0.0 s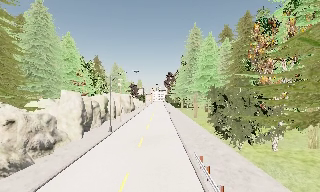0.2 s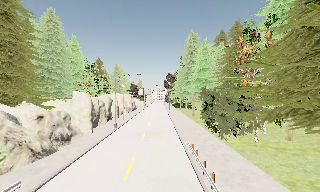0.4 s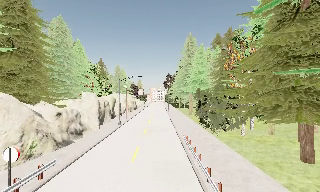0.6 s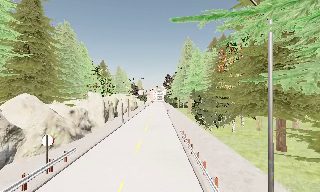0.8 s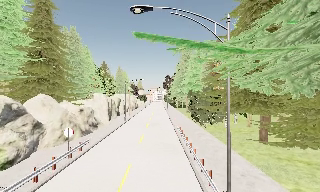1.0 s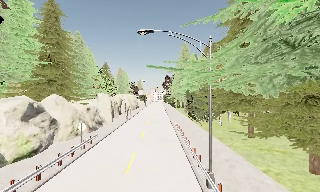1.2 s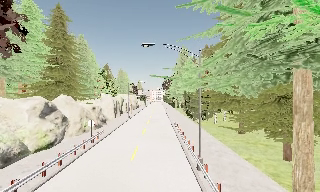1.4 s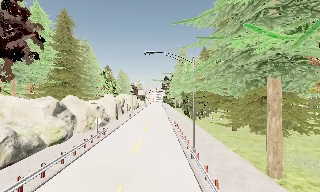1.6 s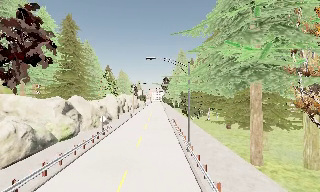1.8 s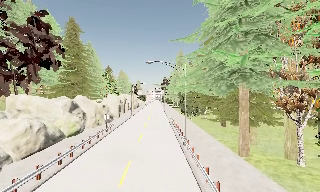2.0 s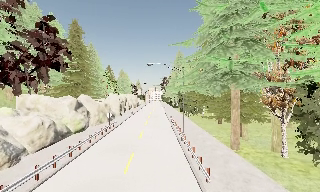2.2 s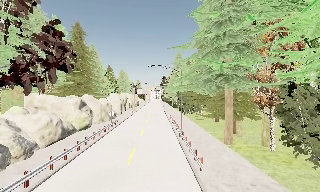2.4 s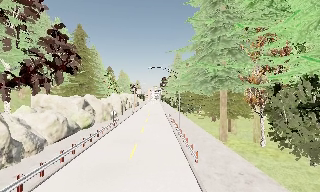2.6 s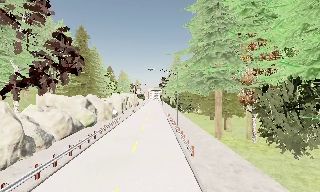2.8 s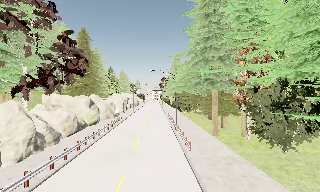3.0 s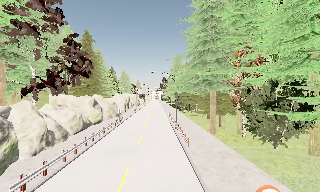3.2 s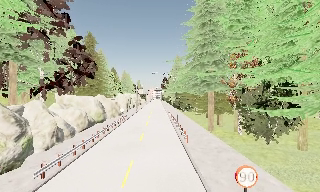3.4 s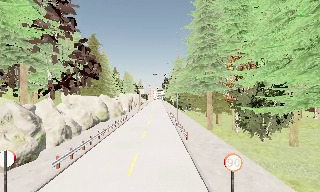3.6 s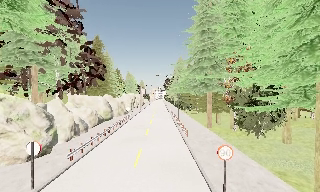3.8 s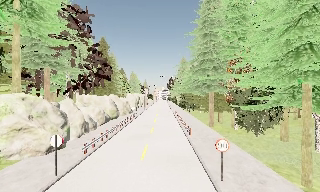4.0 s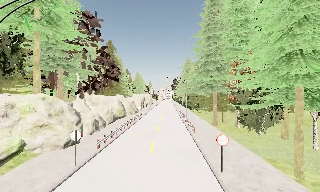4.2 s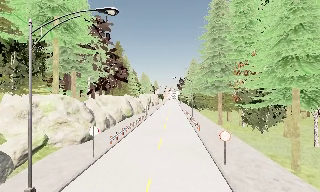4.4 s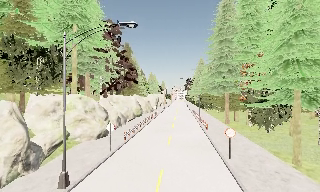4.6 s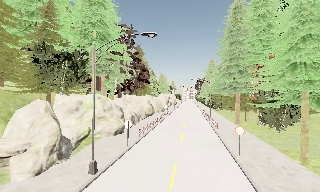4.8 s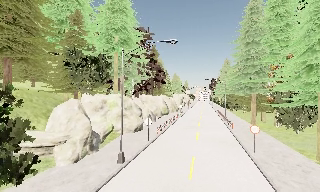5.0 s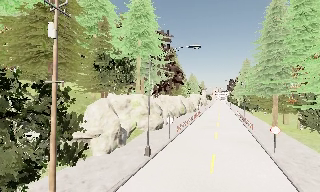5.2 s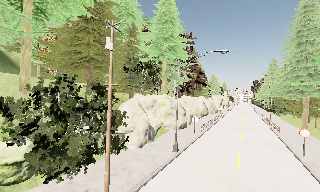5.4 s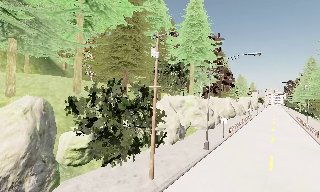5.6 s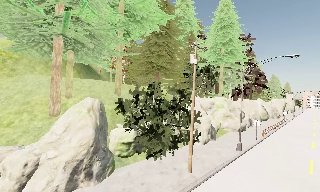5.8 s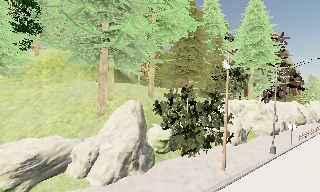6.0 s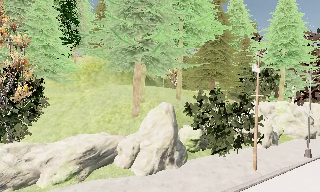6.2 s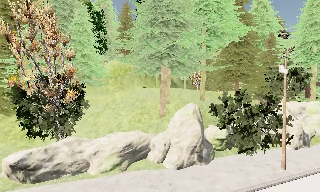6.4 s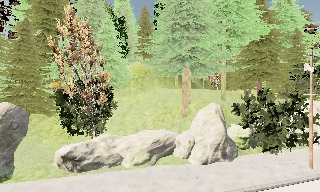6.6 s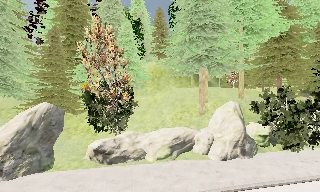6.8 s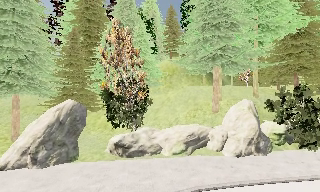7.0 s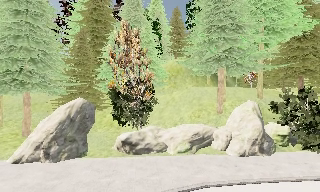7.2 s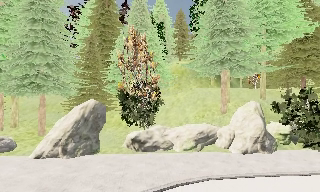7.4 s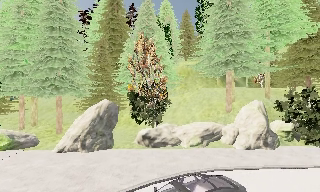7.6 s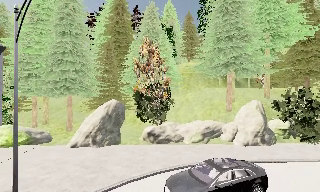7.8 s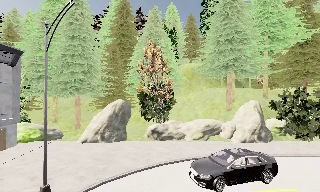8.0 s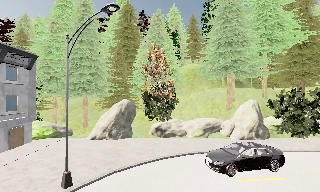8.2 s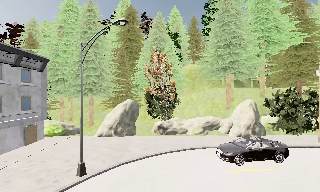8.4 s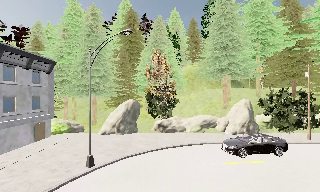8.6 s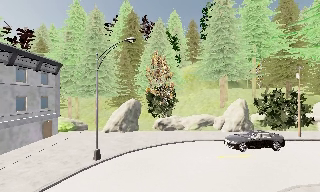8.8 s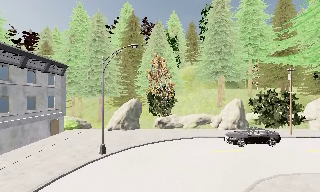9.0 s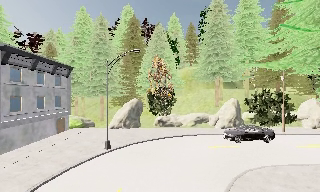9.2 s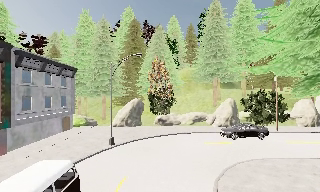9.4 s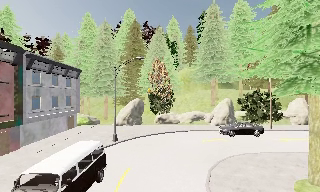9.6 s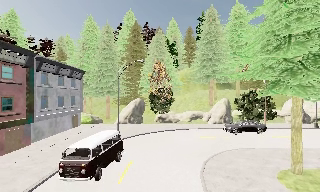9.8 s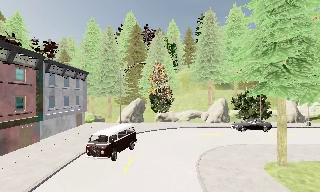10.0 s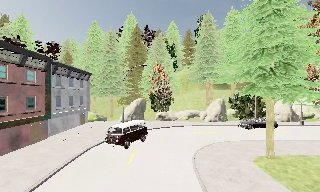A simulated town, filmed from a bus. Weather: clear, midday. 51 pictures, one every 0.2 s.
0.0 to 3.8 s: The camera travels backward, about 30 m, so what stands in front gets smaller. It loses speed.
3.8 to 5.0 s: The scene slides to the right, as the camera pans about 20 degrees to its left. It travels backward, about 7 m, so what stands in front gets smaller.
5.0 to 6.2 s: The camera pans to its left, which is counterclockwise from overhead, by about 45 degrees. It travels backward and to its left, about 8 m.
6.2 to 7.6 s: The scene slides to the right, as the camera pans about 20 degrees to its left. It travels backward, about 6 m, so what stands in front gets smaller.
7.6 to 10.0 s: The camera travels backward, about 13 m, so what stands in front gets smaller.
The film runs backward here.
